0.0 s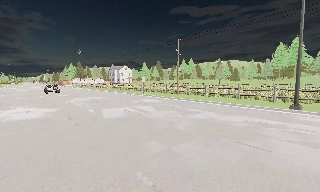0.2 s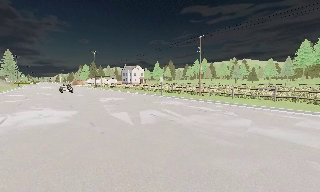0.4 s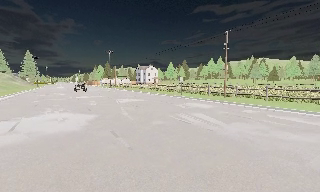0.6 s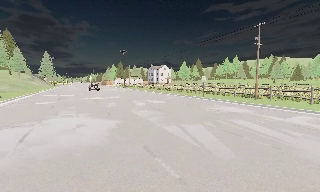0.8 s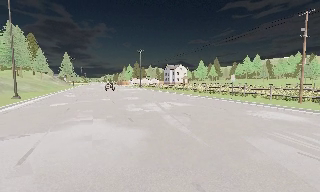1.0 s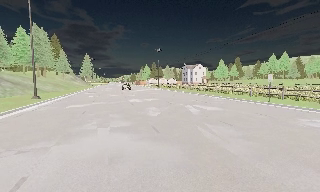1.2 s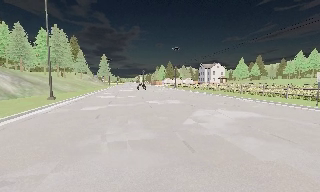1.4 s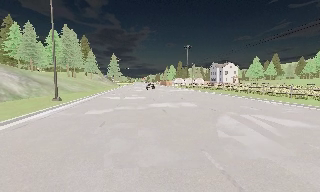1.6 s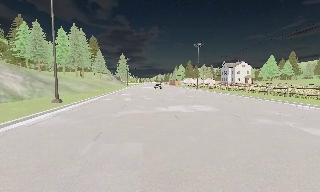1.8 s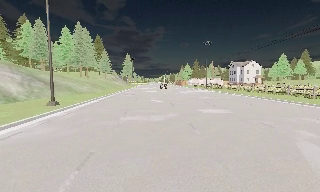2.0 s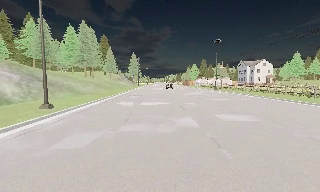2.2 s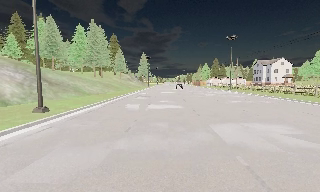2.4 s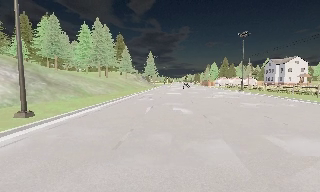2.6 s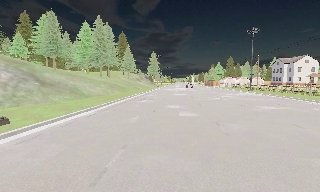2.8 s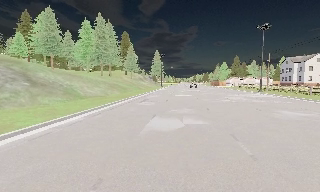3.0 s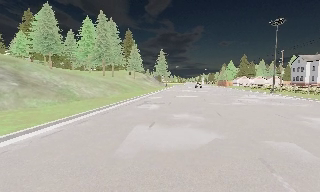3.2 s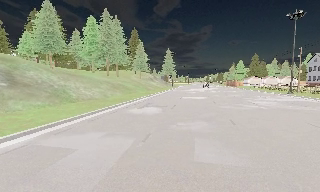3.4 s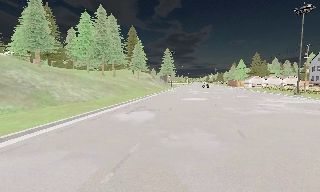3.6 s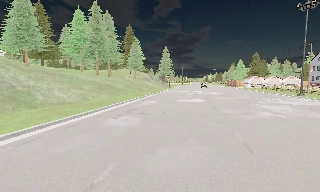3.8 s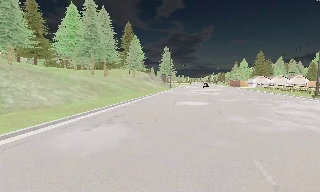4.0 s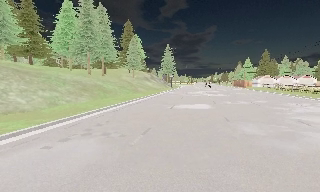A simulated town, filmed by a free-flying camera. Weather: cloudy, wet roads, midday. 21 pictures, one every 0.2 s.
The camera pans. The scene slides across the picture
to the right.
The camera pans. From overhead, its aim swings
counterclockwise.
0.0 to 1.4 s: The camera pans to its left, which is counterclockwise from overhead, by about 30 degrees. It travels forward and to its left, about 13 m.
1.4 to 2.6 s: The scene slides to the right, as the camera pans about 15 degrees to its left. It travels forward, about 11 m, so what stands in front looms larger.
2.6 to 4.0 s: The camera travels forward, about 13 m, so what stands in front looms larger.
The film runs forward here.
